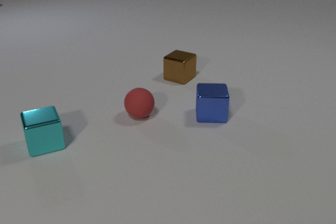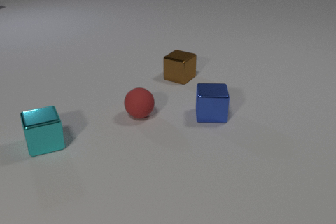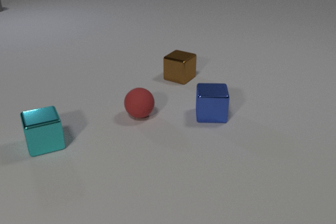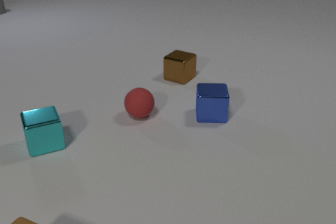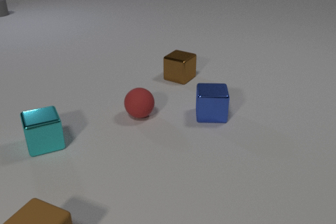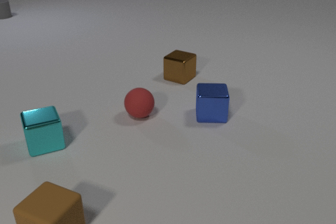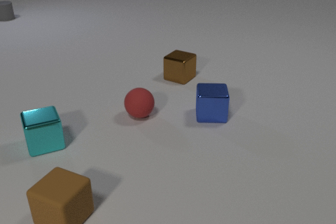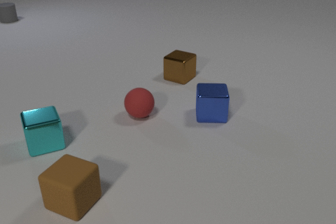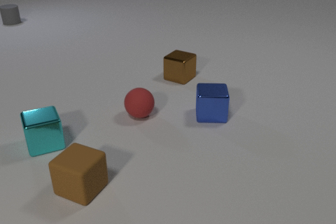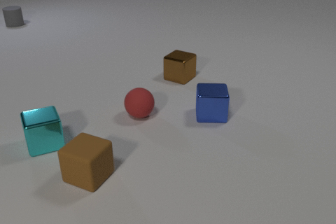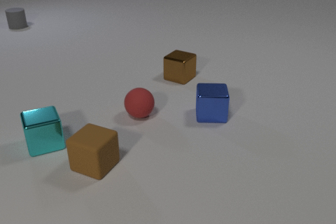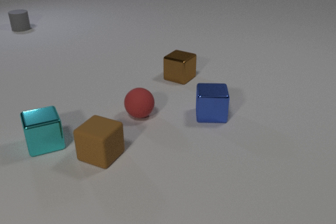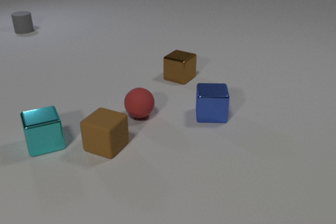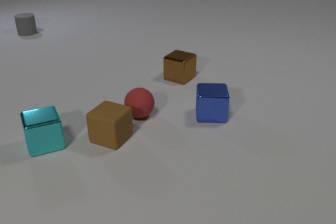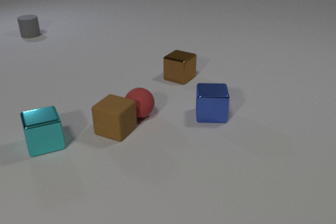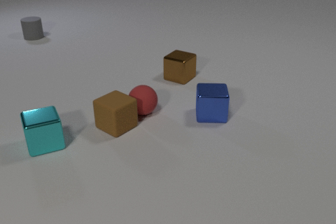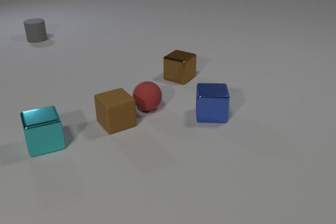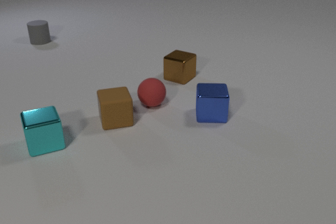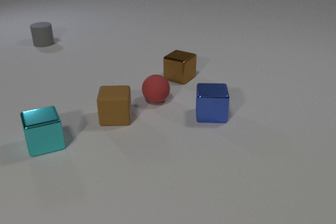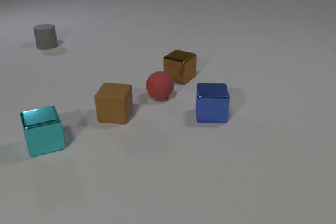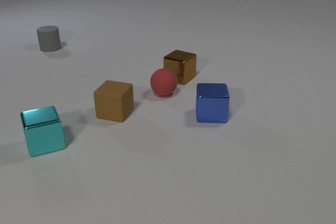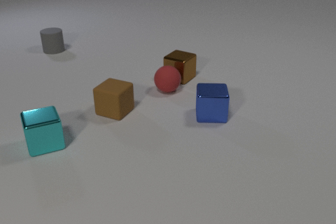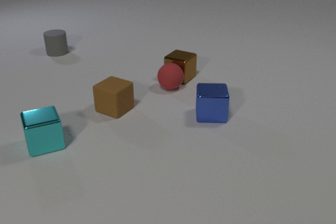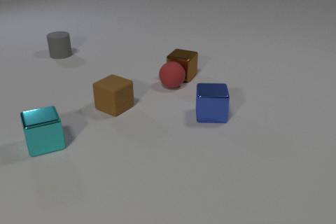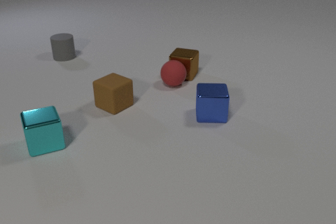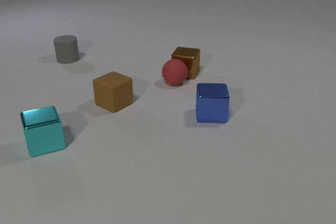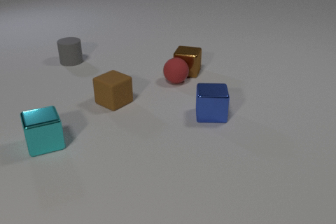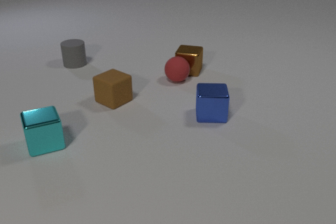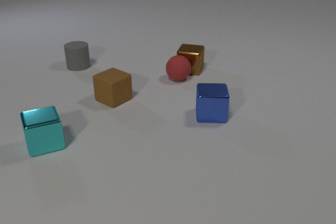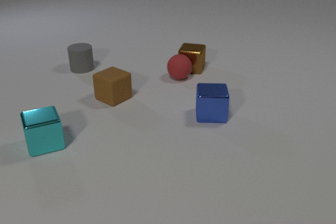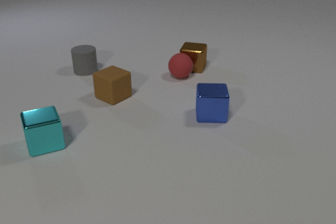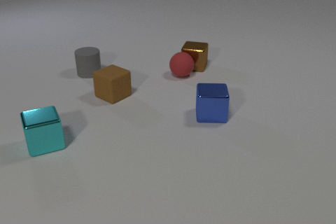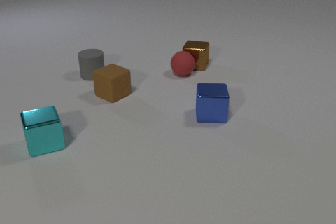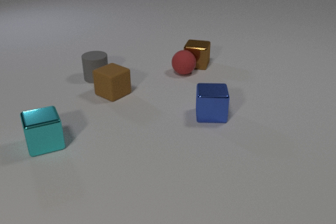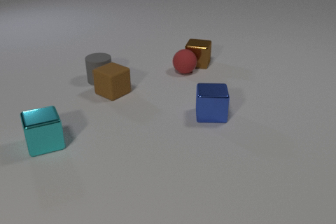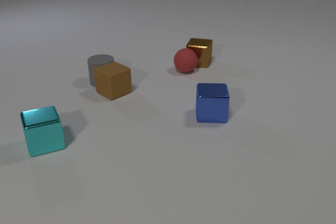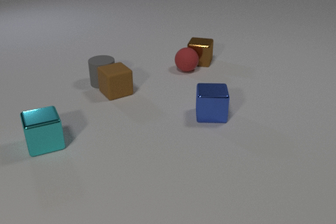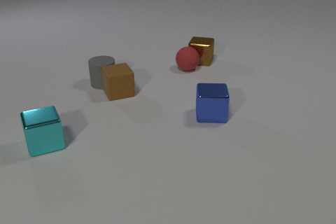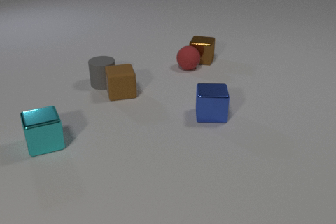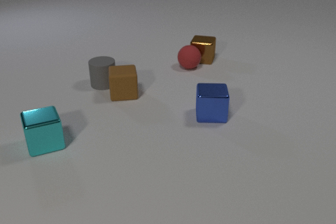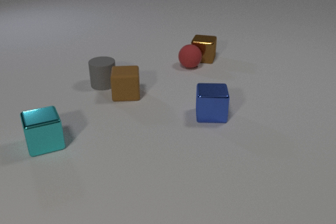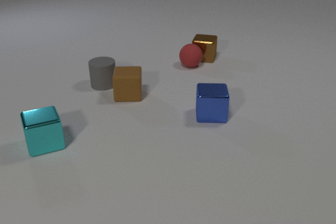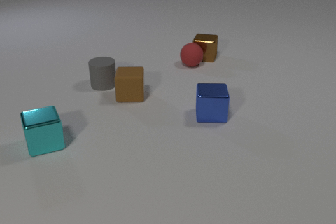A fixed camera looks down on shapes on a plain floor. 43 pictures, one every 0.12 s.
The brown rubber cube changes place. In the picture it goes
away from the camera.
The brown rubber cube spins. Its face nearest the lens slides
to the left.
0.00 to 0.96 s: The brown rubber cube comes in at the bottom edge, slides away from the camera and to the right. The gray rubber cylinder comes in at the left edge, slides toward the camera.
0.96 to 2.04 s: The brown rubber cube slides away from the camera, spins clockwise seen from above by about 45 degrees, its near face sliding to the left. The red rubber sphere rolls away from the camera and to the right. The gray rubber cylinder slides toward the camera. The brown rubber cube and the red rubber sphere collide.
2.04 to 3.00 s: The brown rubber cube slides away from the camera, spins so that its near face slides to the left, clockwise seen from above. The red rubber sphere rolls away from the camera and to the right. The brown metal cube slides away from the camera and to the right. The gray rubber cylinder slides toward the camera and to the right. The red rubber sphere and the brown metal cube collide.
3.00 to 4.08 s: The brown rubber cube slides away from the camera. The red rubber sphere rolls away from the camera. The brown metal cube slides away from the camera and to the right. The gray rubber cylinder slides toward the camera and to the right.
4.08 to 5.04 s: The brown rubber cube slides to the right and toward the camera, spins clockwise seen from above by about 45 degrees, its near face sliding to the left. The red rubber sphere rolls away from the camera. The brown metal cube slides away from the camera. The gray rubber cylinder slides toward the camera. The brown rubber cube and the gray rubber cylinder collide.
What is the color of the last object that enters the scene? brown.
What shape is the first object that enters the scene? cylinder.
How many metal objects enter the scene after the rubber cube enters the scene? 0.
